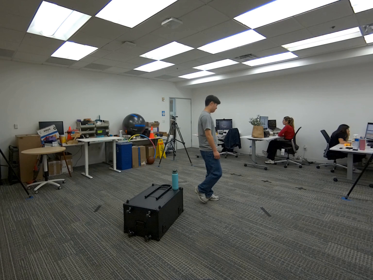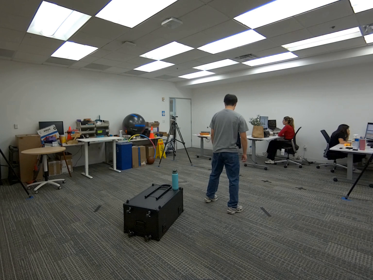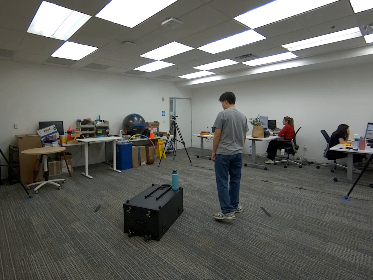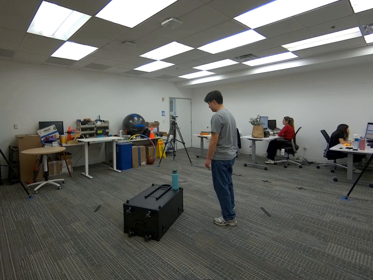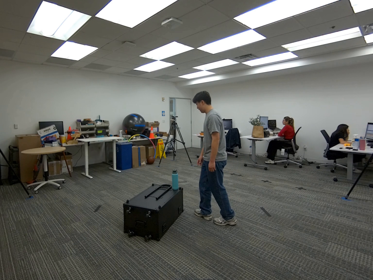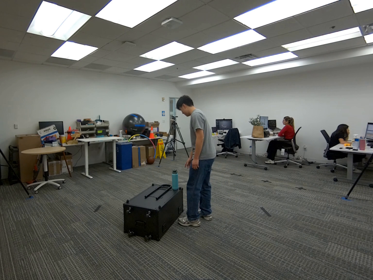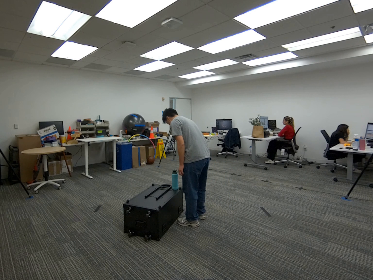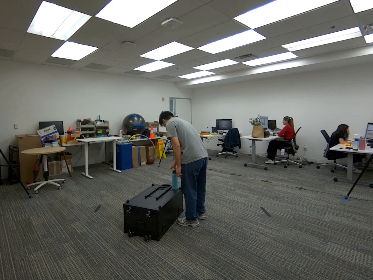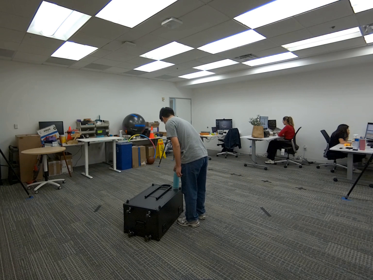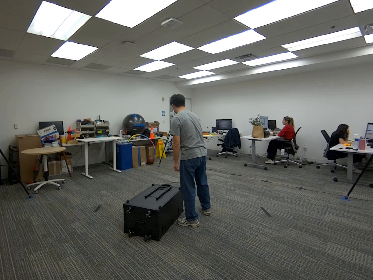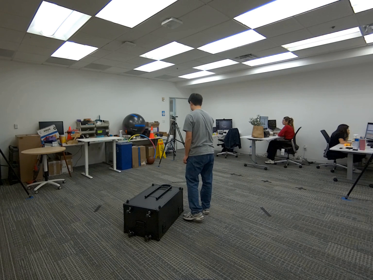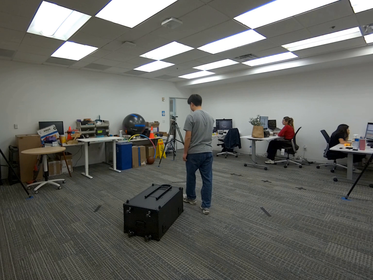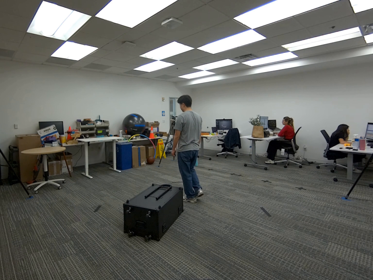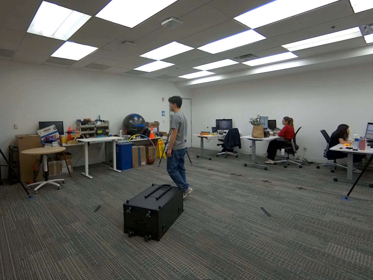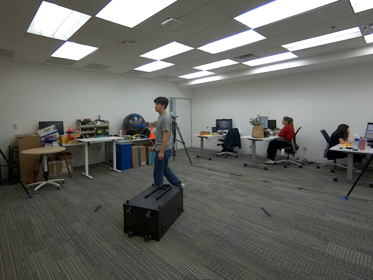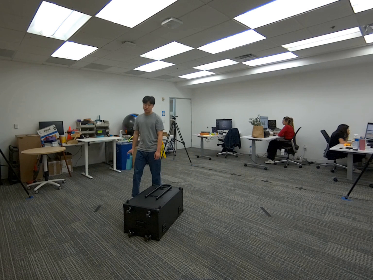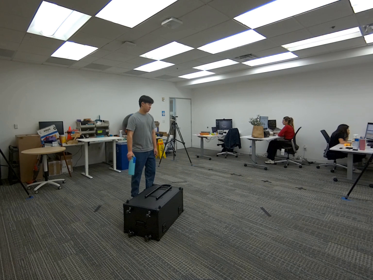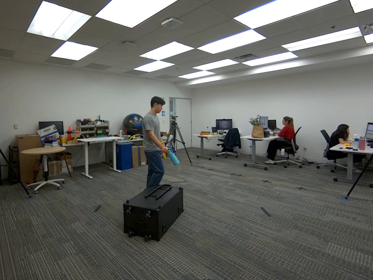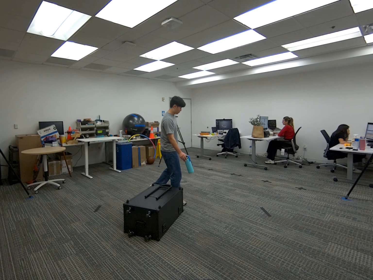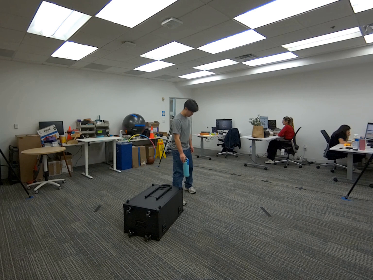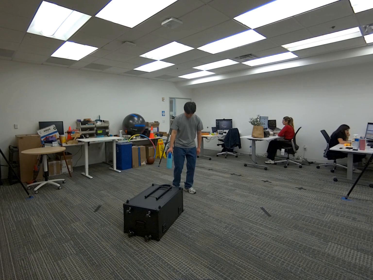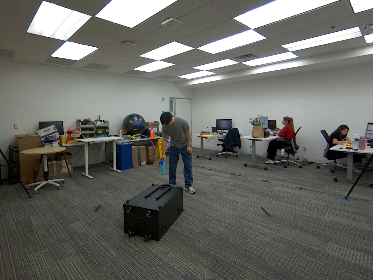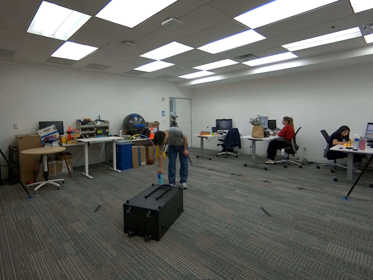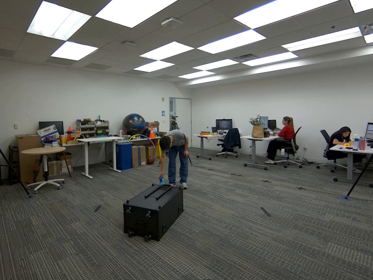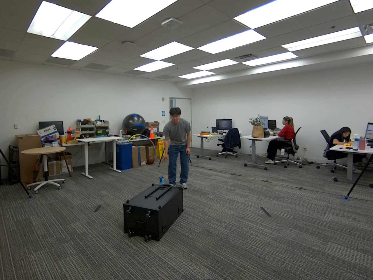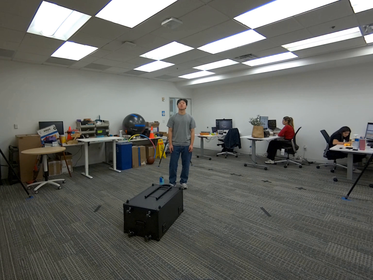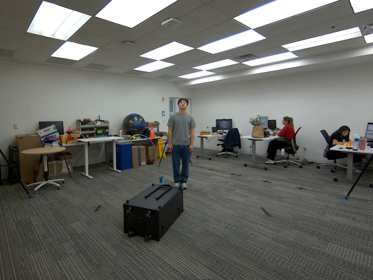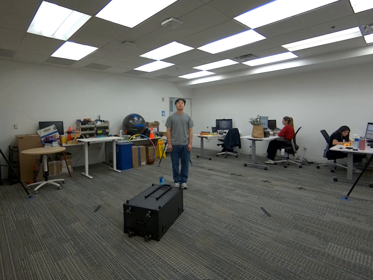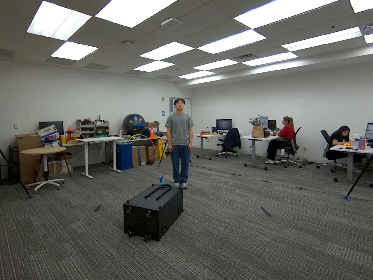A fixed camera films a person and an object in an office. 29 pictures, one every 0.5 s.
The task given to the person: Walk to the cyan water bottle on the G1 box. Pick up the bottle with your right hand, and place it on the ground.
